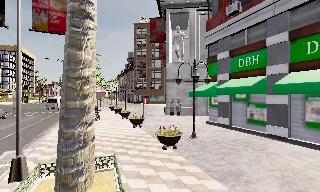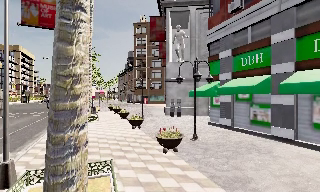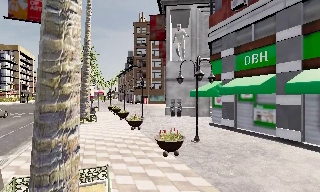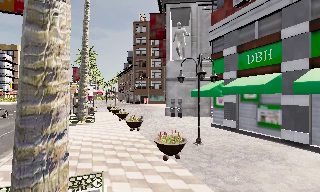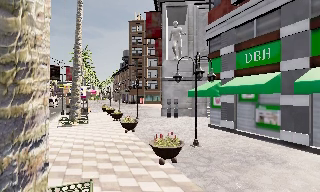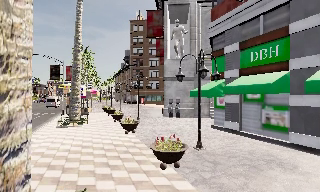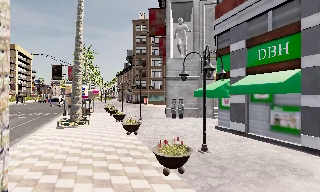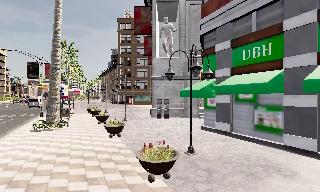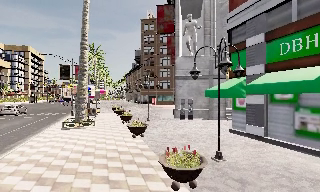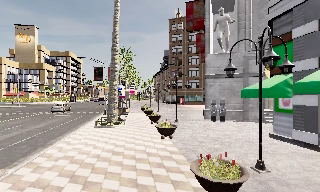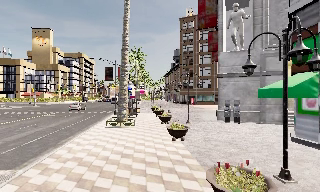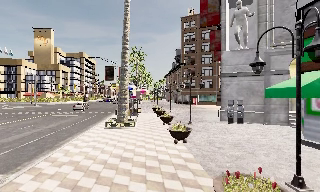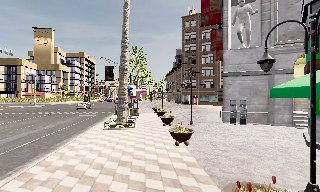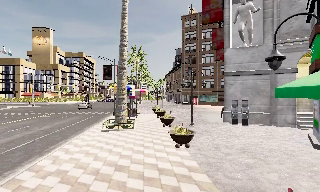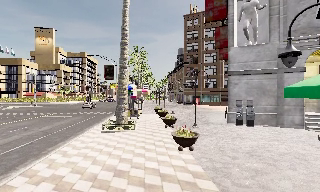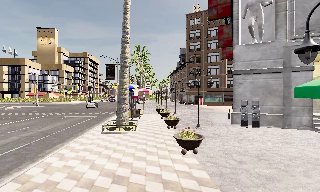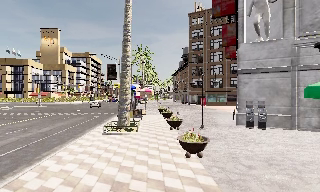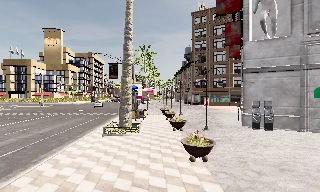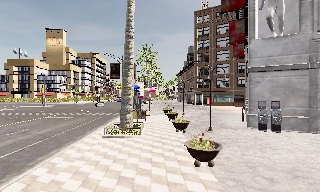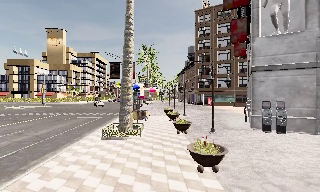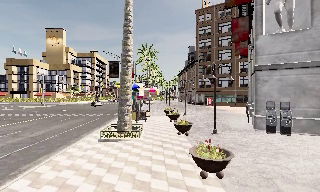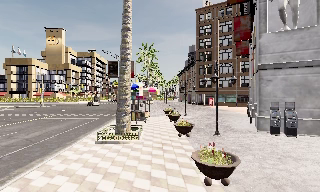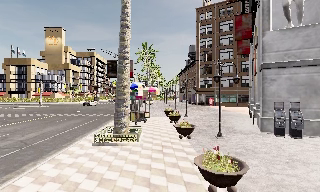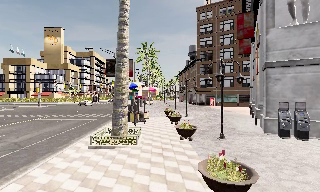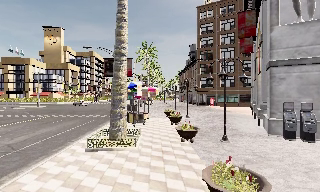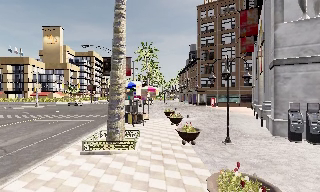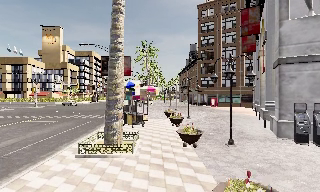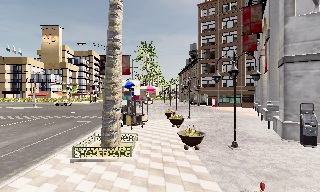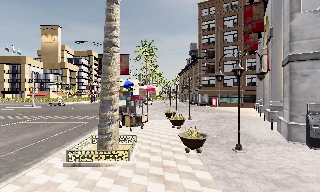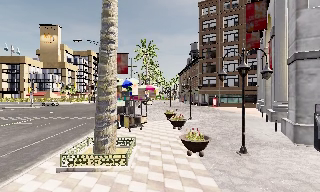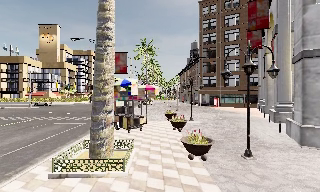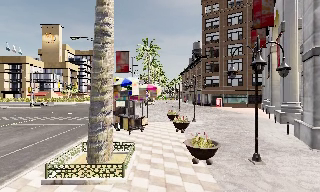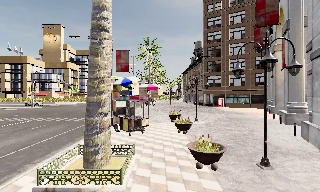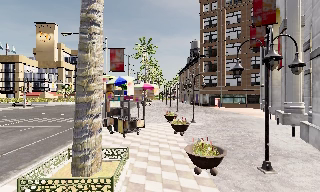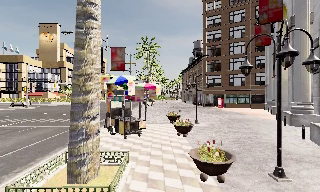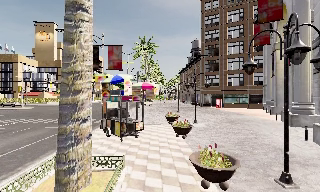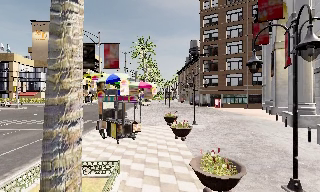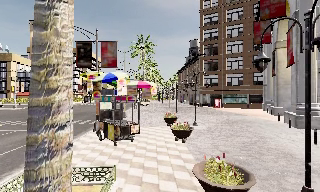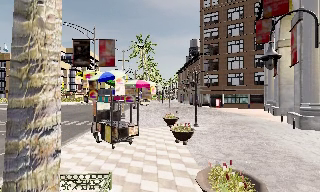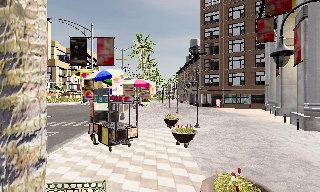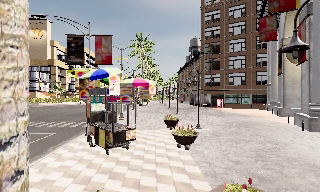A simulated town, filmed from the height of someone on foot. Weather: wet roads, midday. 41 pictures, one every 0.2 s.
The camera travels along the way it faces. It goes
forward.
0.0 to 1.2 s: The camera travels forward, about 2.5 m, so what stands in front looms larger.
1.2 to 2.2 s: The camera swings to its left by about 15 degrees, and the scene slides to the right. It travels forward, about 2 m, so what stands in front looms larger.
2.2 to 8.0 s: The camera travels forward, about 12 m, so what stands in front looms larger.
The film runs forward here.
